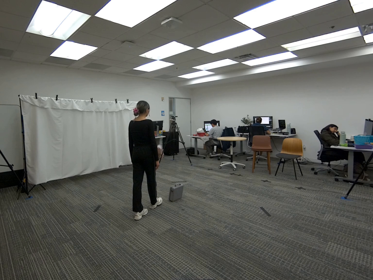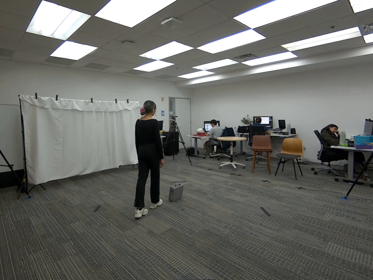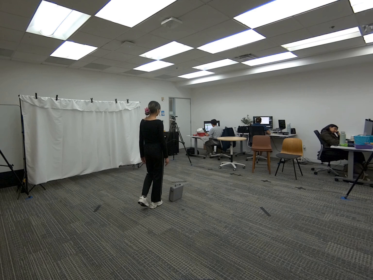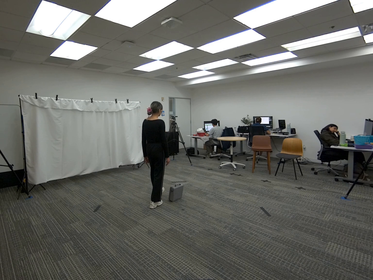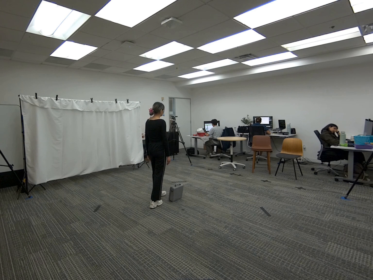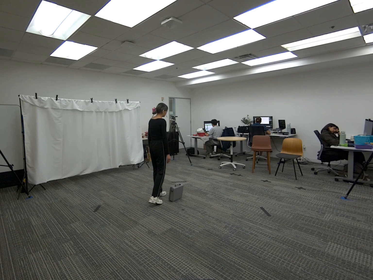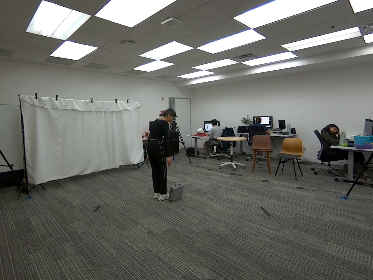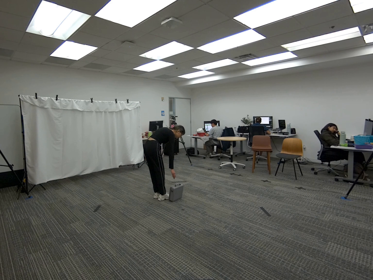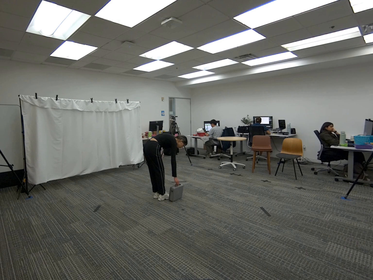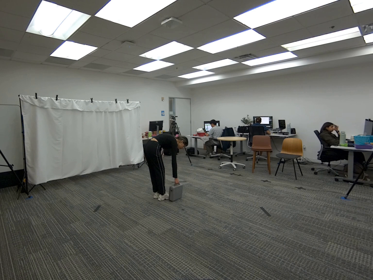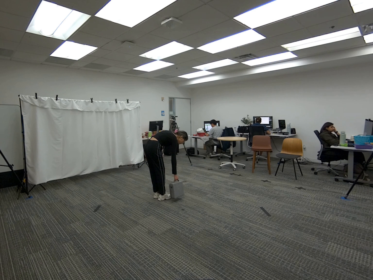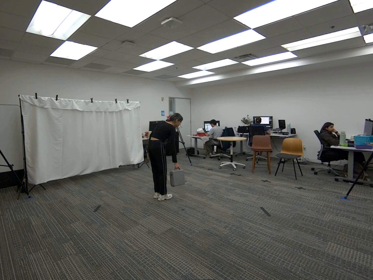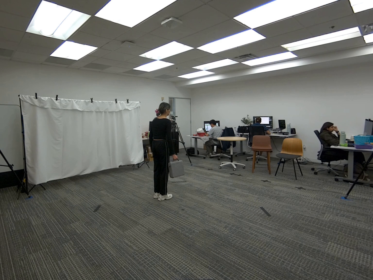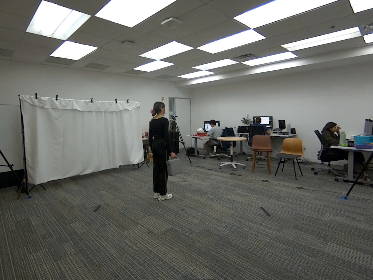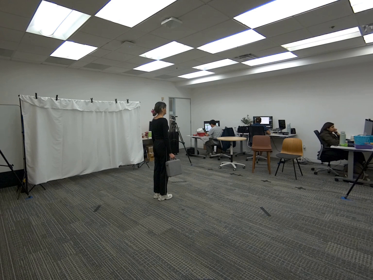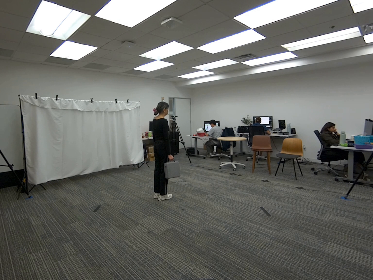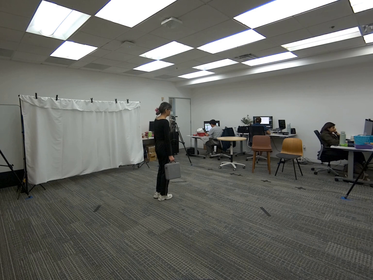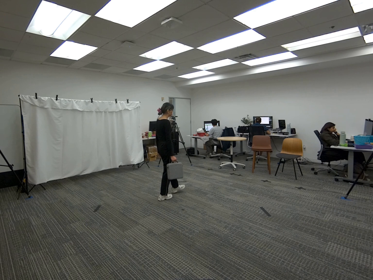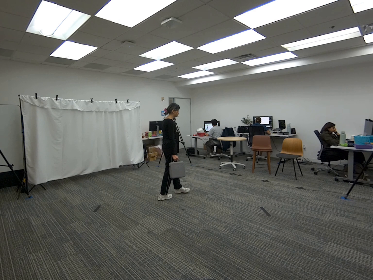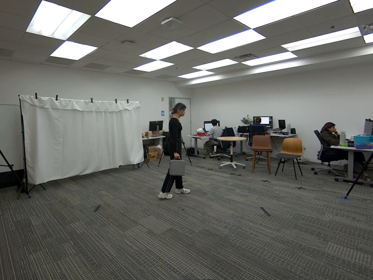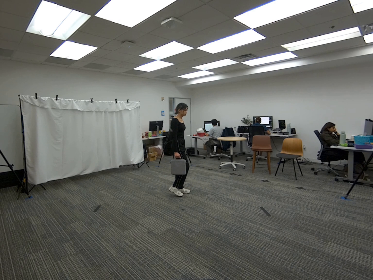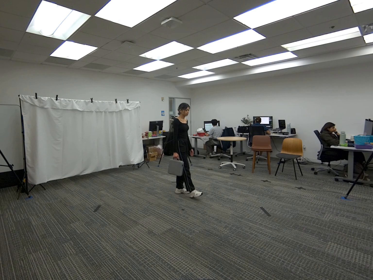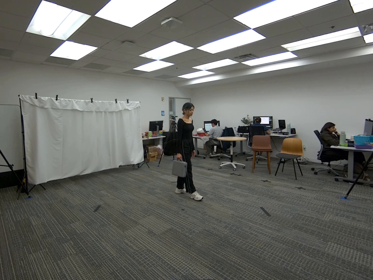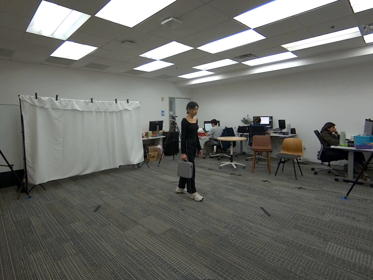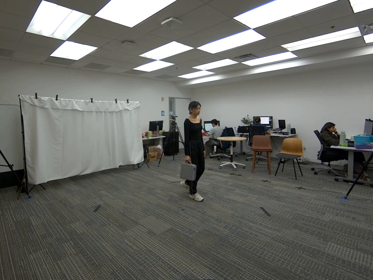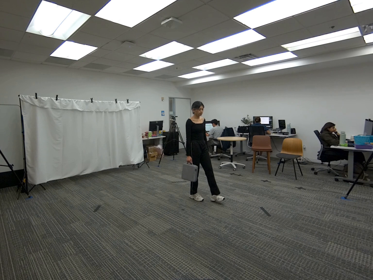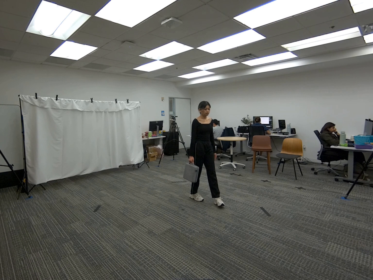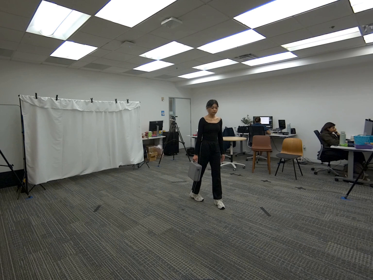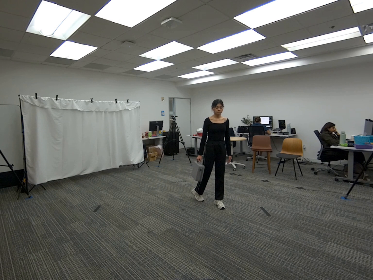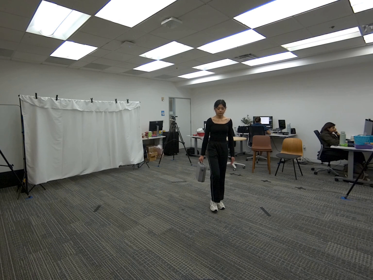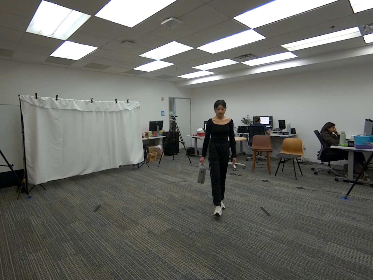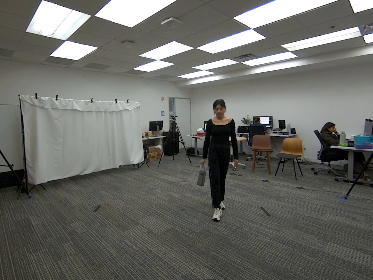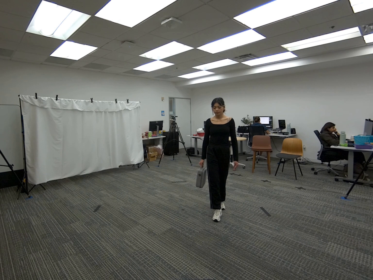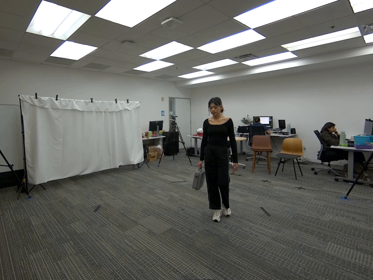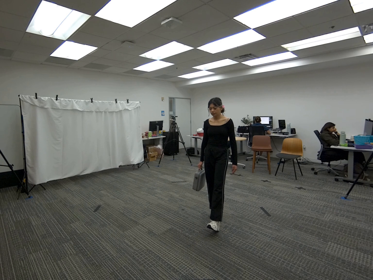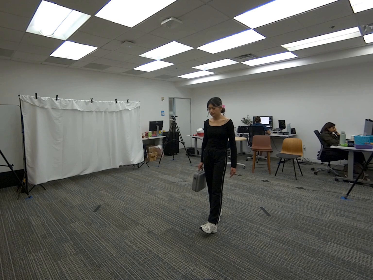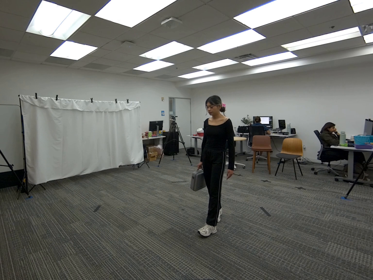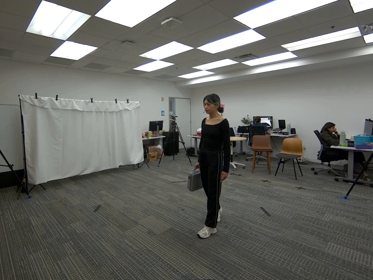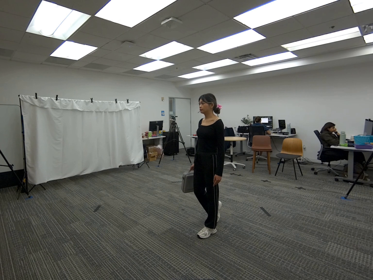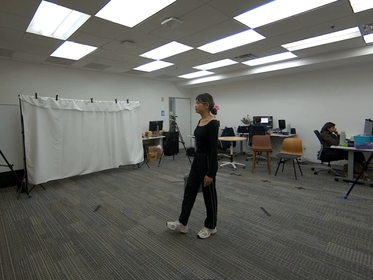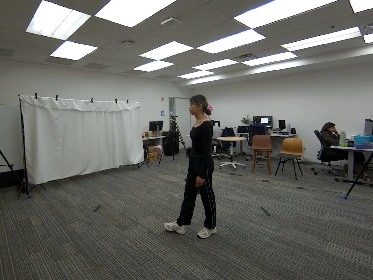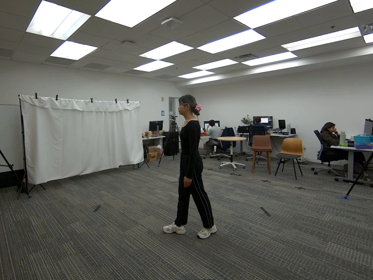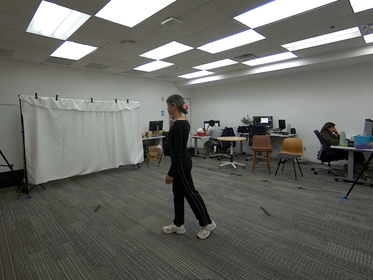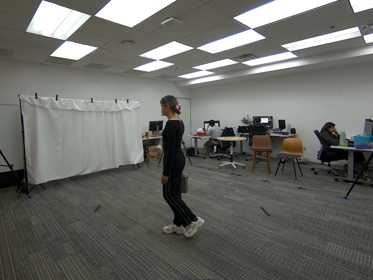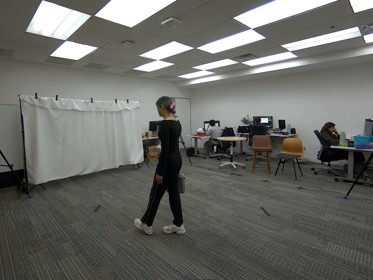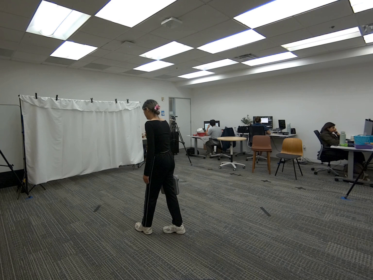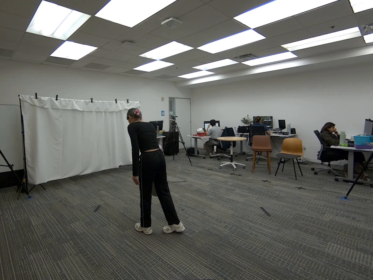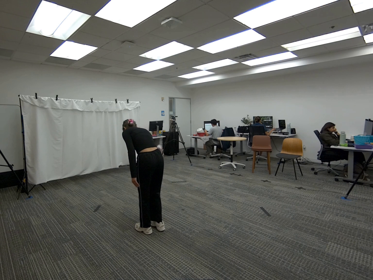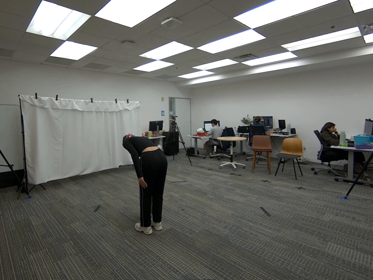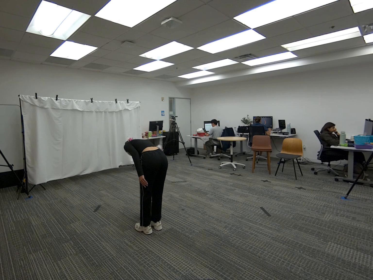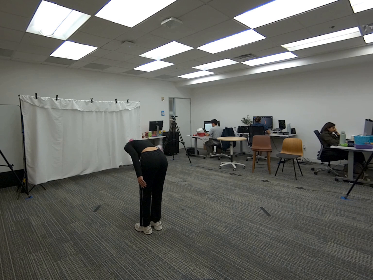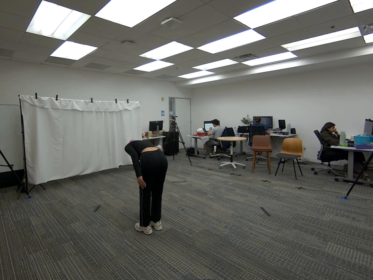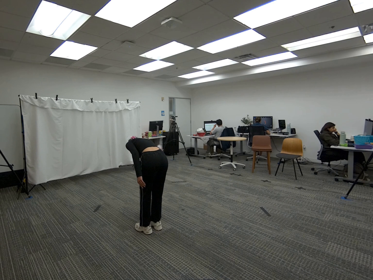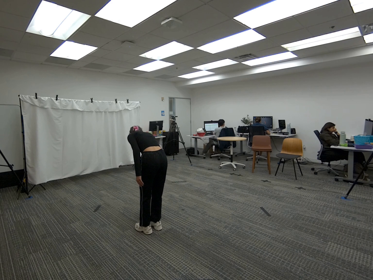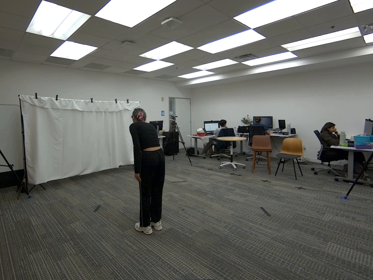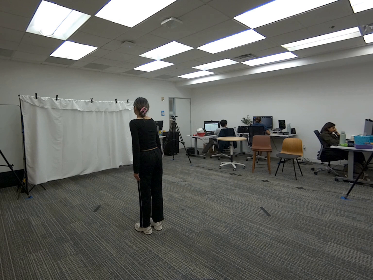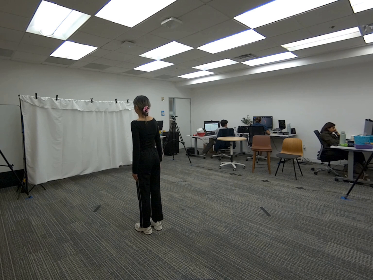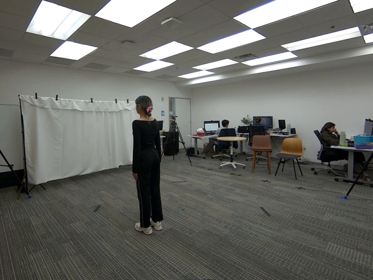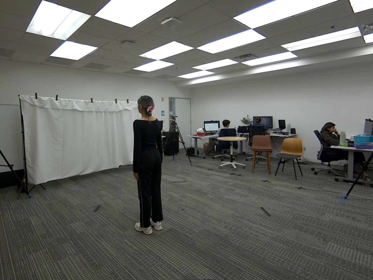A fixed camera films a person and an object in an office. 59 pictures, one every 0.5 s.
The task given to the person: Walk over to the gray case on the ground and pick up the gray case from the handle with your right hand, and walk within the bounding area and place it on the floor when done.
